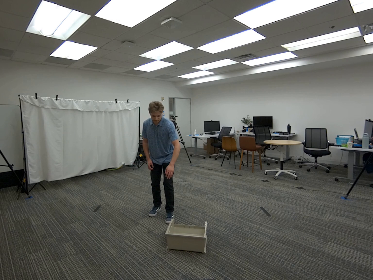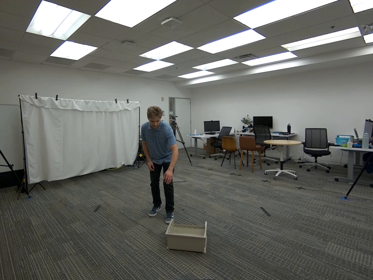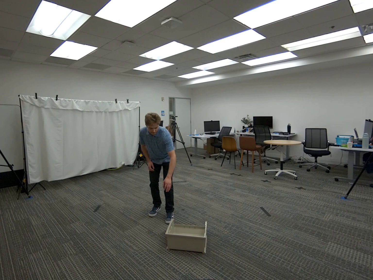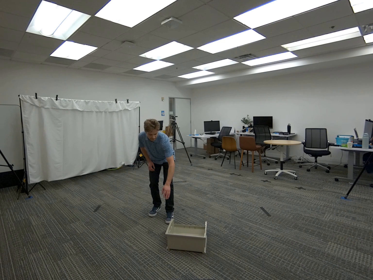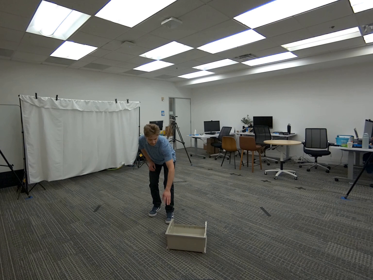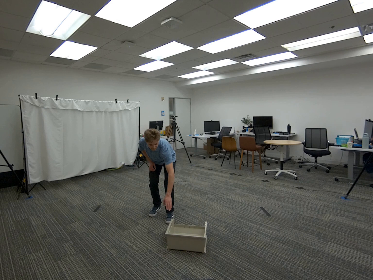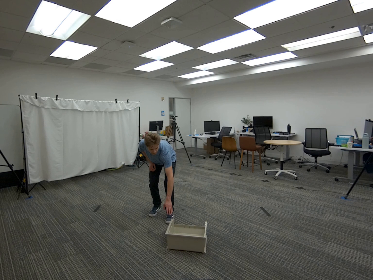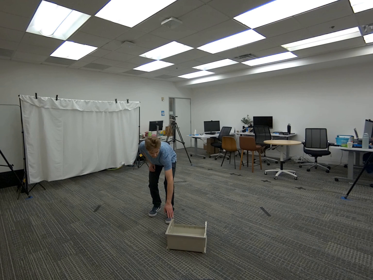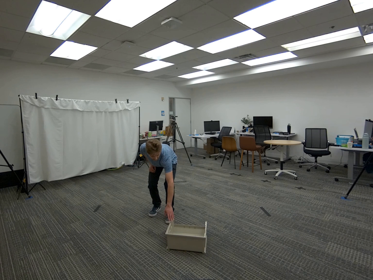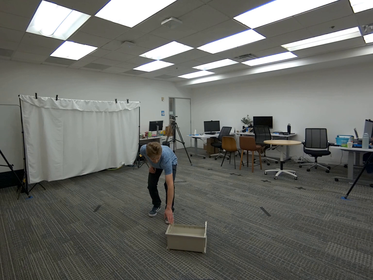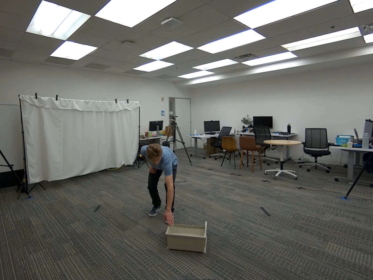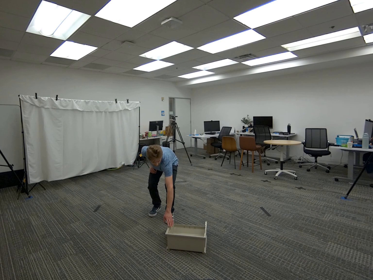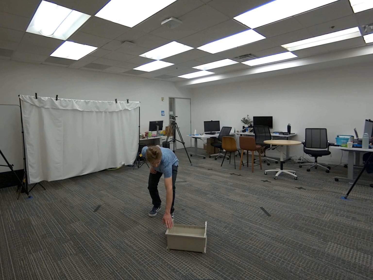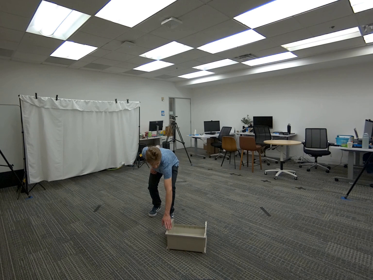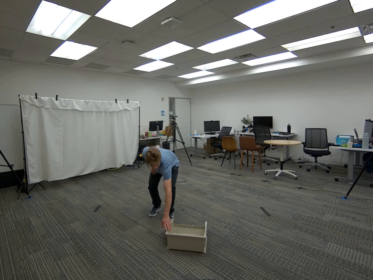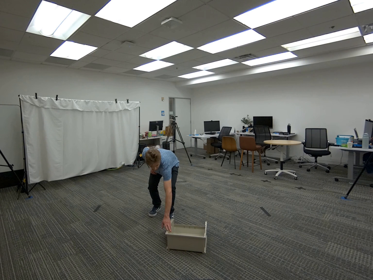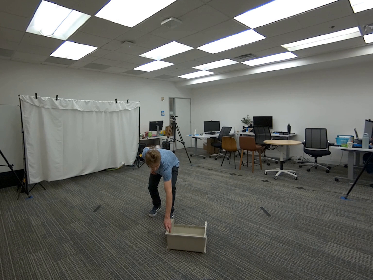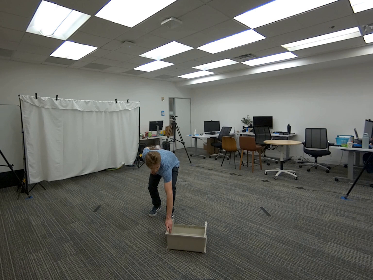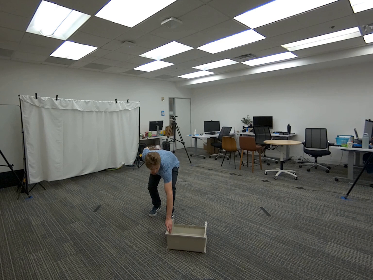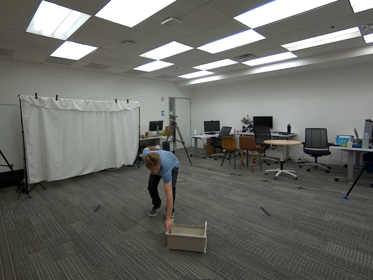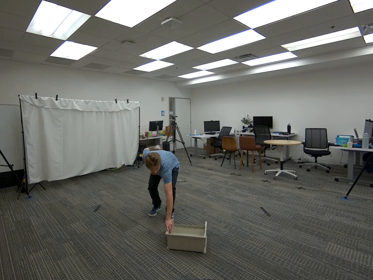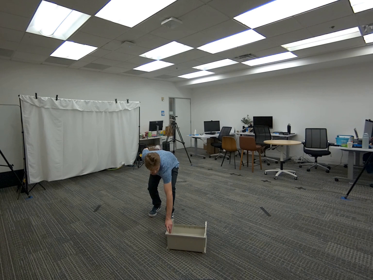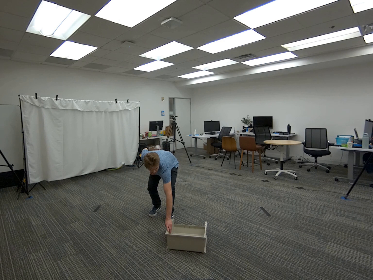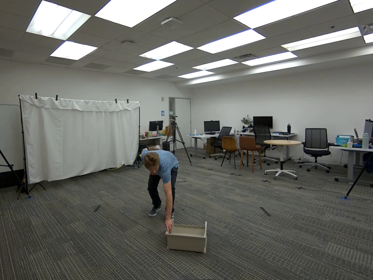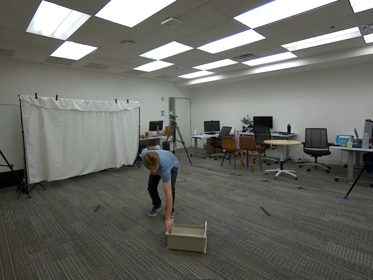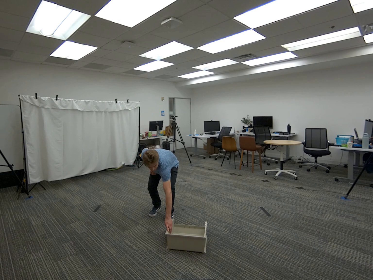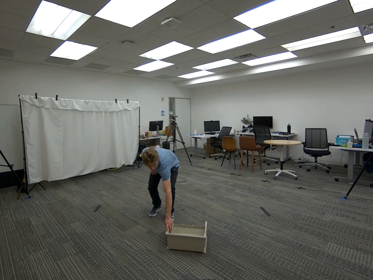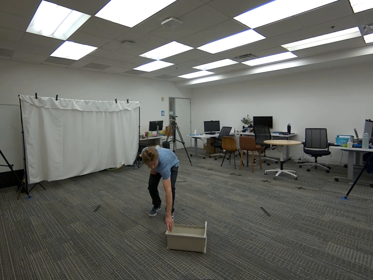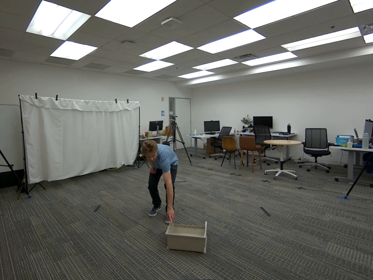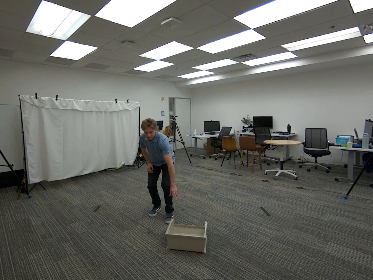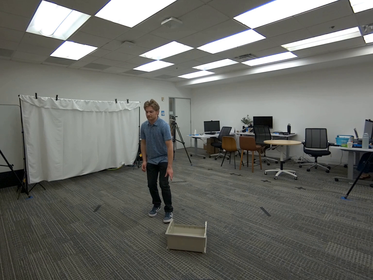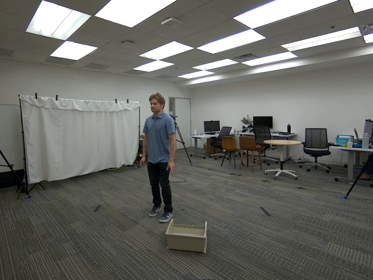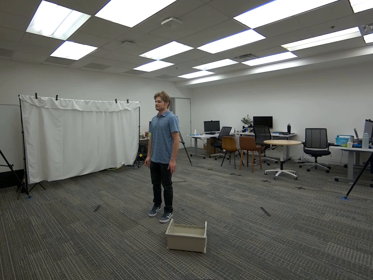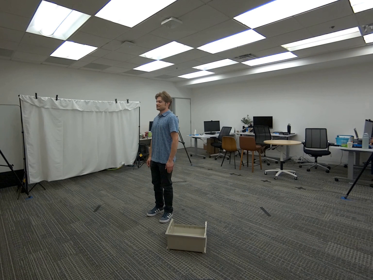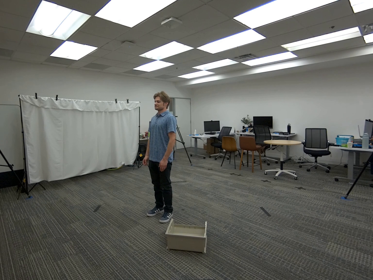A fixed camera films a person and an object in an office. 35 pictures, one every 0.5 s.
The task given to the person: Walk over to the beige bin on the ground and touch the beige bin using your left hand. Step away from the beige bin when the sequence is complete.
